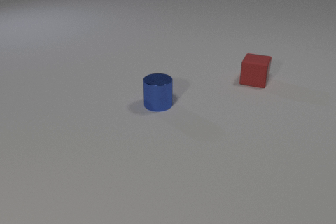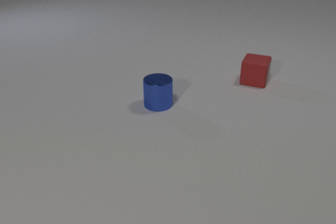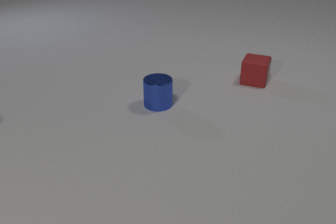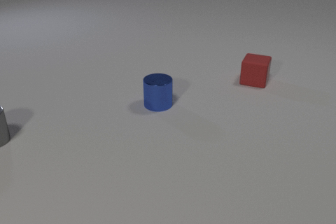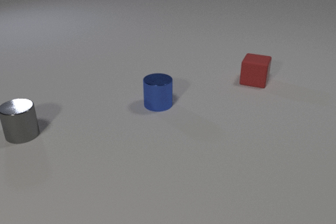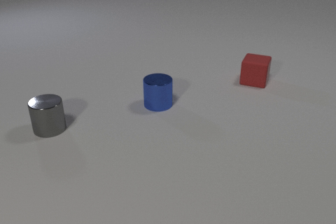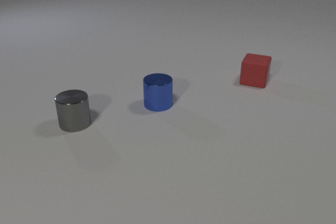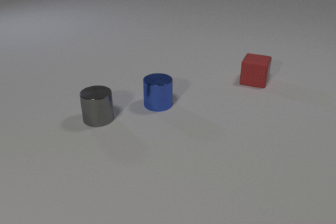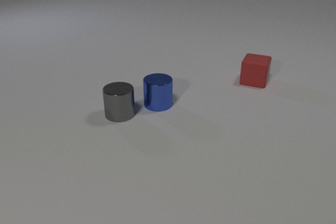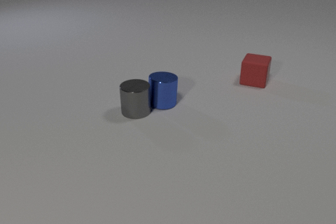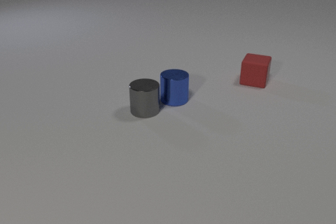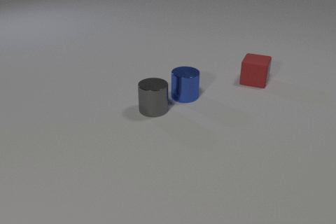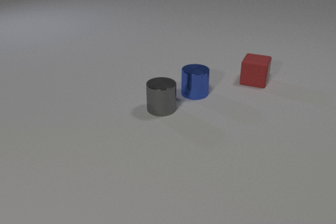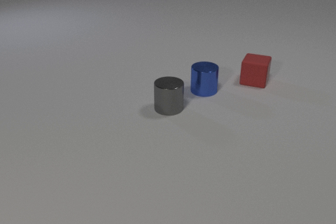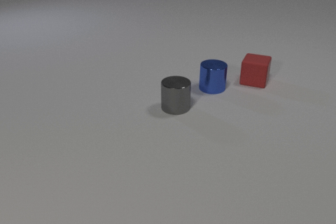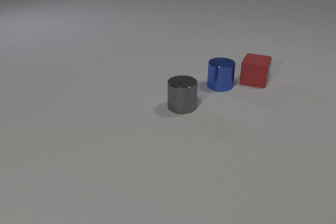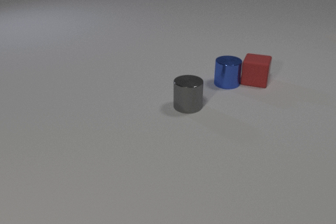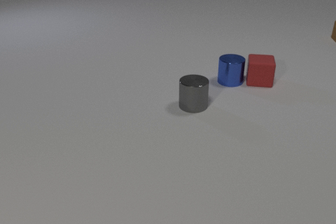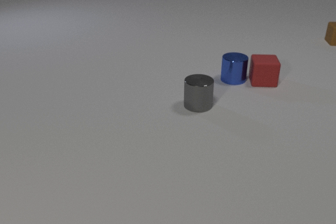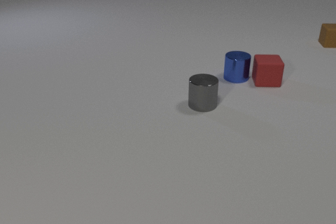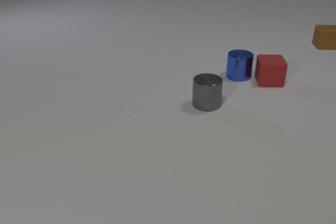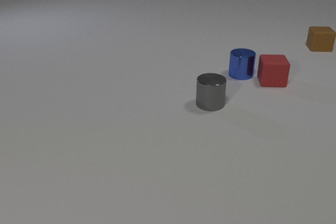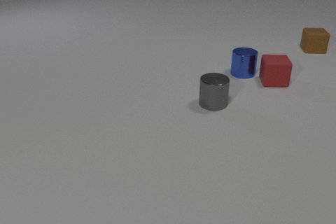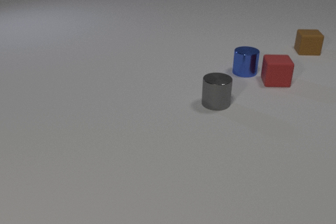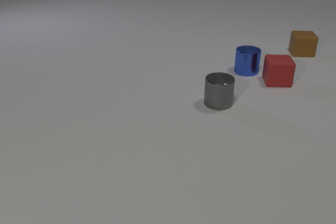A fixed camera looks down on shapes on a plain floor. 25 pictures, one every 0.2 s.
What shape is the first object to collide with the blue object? cylinder.
How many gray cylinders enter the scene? 1.
What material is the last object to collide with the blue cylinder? rubber.
0.0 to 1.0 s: The gray metal cylinder comes in at the left edge, slides to the right.
1.0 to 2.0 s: The gray metal cylinder slides to the right. The blue metal cylinder slides to the right and away from the camera. The gray metal cylinder and the blue metal cylinder collide.
2.0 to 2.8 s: The gray metal cylinder slides to the right. The blue metal cylinder slides to the right and away from the camera.
2.8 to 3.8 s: The gray metal cylinder slides to the right. The blue metal cylinder slides away from the camera and to the right. The red rubber cube slides to the right. The brown rubber cube comes in at the right edge, slides toward the camera and to the left. The blue metal cylinder and the red rubber cube collide.
3.8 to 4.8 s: The gray metal cylinder slides to the right. The blue metal cylinder slides away from the camera and to the right. The red rubber cube slides to the right. The brown rubber cube slides toward the camera and to the left.
